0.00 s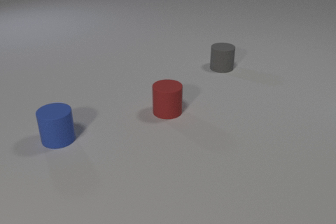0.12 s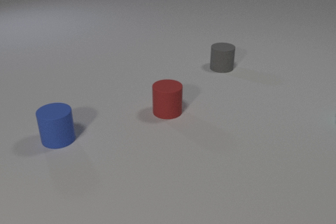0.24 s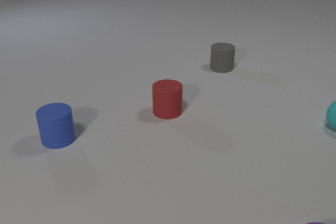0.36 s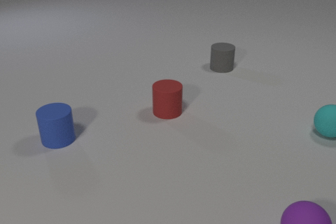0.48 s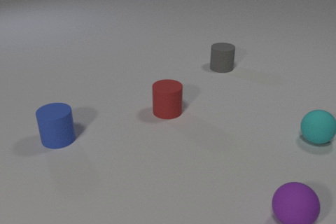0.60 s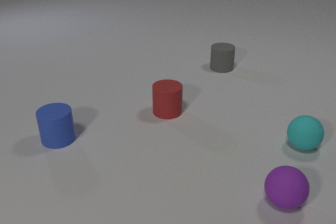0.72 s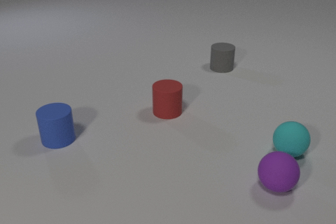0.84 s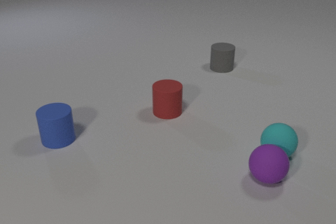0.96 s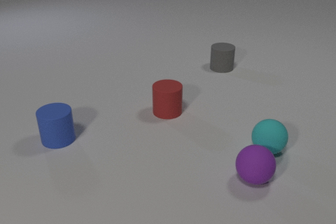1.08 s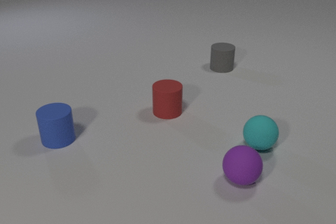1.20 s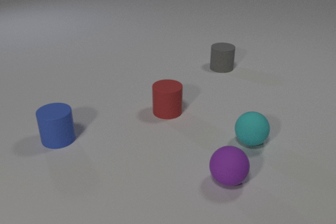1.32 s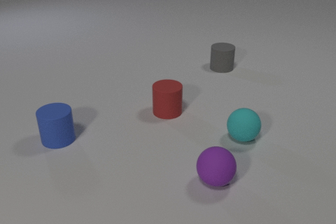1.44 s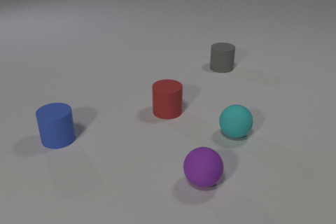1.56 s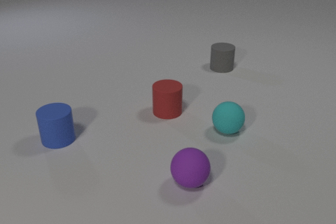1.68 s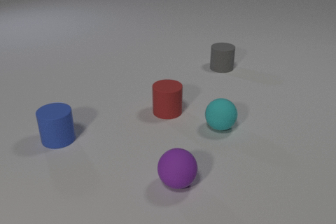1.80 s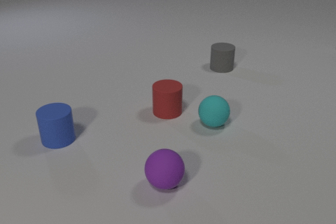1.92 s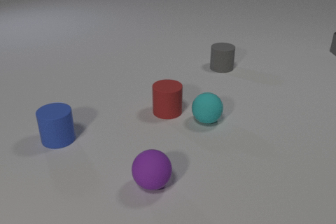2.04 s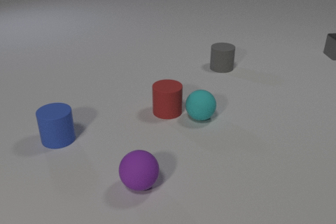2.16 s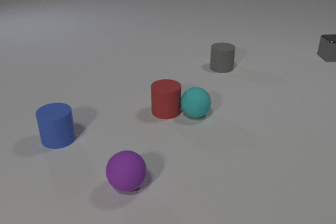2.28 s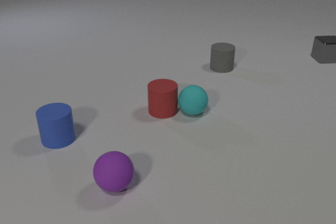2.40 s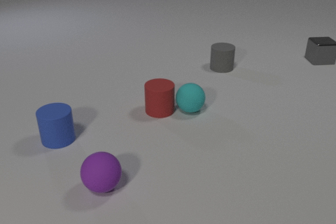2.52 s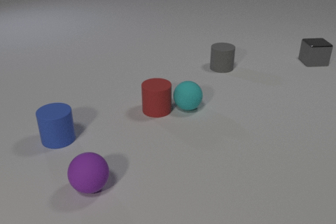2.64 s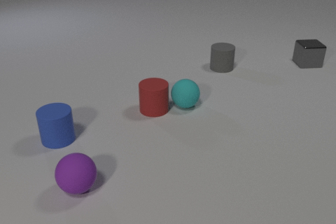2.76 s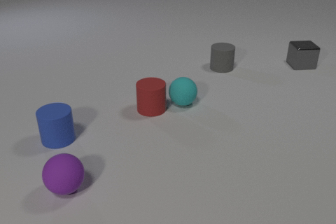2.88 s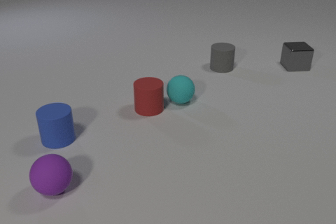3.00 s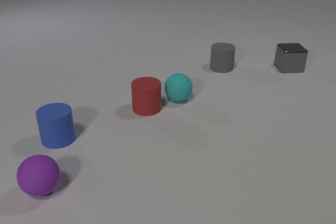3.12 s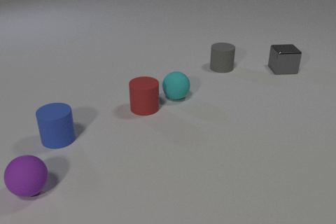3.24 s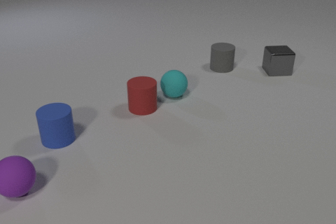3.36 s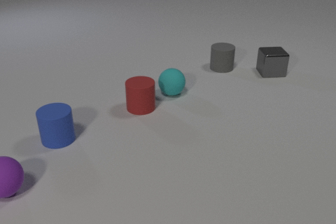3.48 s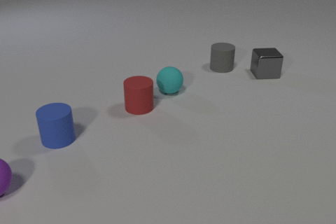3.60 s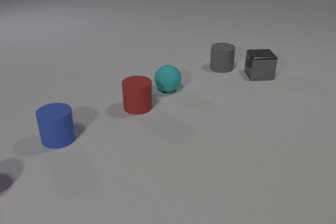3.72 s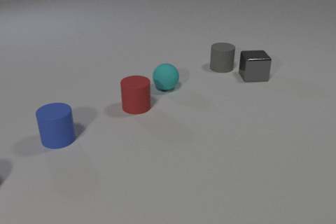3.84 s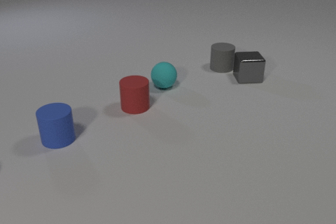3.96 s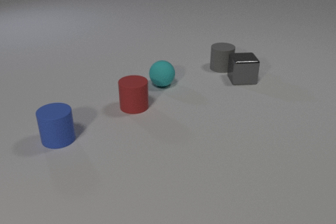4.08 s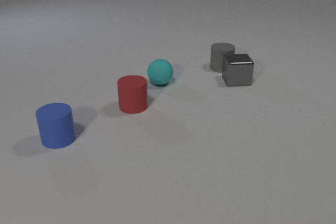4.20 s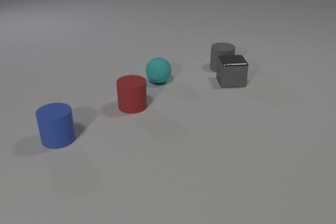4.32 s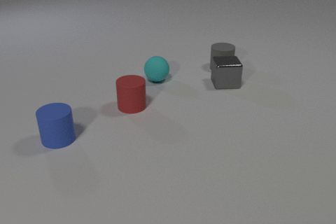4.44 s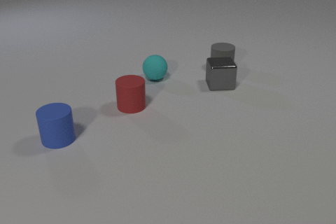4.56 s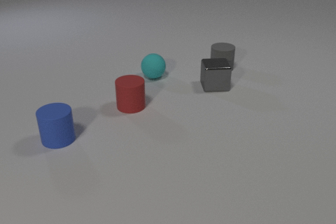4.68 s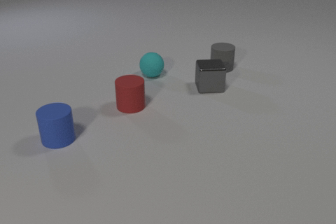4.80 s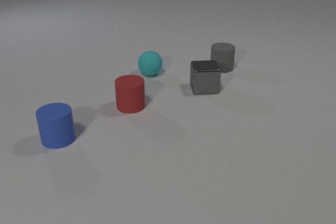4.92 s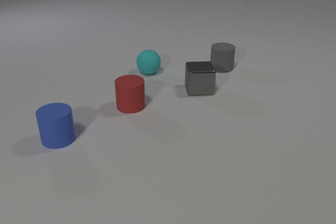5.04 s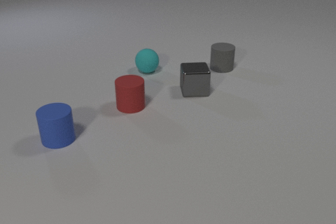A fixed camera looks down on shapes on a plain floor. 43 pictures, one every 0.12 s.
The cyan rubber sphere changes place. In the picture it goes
to the left.
The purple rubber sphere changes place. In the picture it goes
to the left.
0.00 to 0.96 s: The purple rubber sphere comes in at the bottom edge, rolls away from the camera and to the left. The cyan rubber sphere comes in at the right edge, rolls toward the camera and to the left. The purple rubber sphere and the cyan rubber sphere collide.
0.96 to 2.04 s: The purple rubber sphere rolls to the left. The cyan rubber sphere rolls to the left and away from the camera. The gray metal cube comes in at the right edge, slides toward the camera and to the left.
2.04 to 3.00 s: The purple rubber sphere rolls to the left. The cyan rubber sphere rolls away from the camera and to the left. The red rubber cylinder slides to the left. The gray metal cube slides toward the camera and to the left. The cyan rubber sphere and the red rubber cylinder collide.
3.00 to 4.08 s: The purple rubber sphere rolls to the left, leaves at the left edge. The cyan rubber sphere rolls away from the camera and to the left. The red rubber cylinder slides to the left. The gray metal cube slides to the left and toward the camera.
4.08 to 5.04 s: The cyan rubber sphere rolls away from the camera and to the left. The gray metal cube slides to the left and toward the camera.
How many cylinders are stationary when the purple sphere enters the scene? 3.
How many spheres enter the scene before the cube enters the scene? 2.
Are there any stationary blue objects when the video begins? yes.
